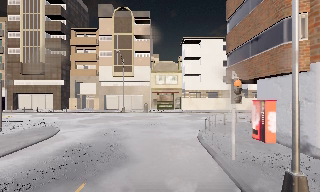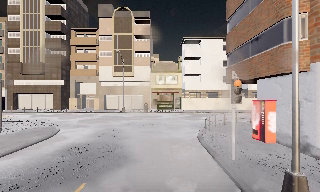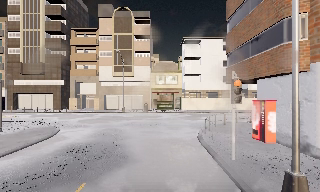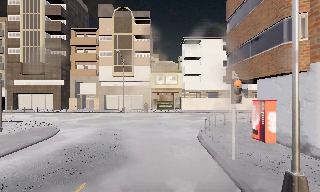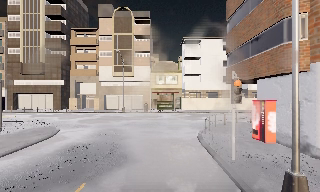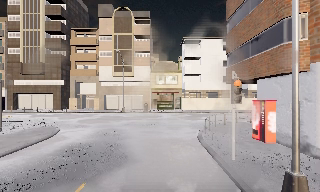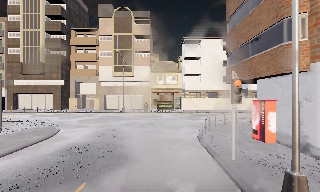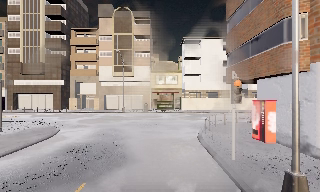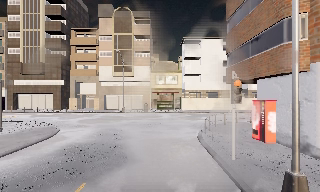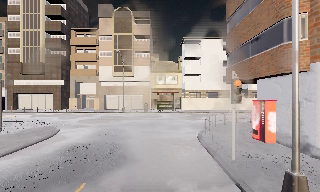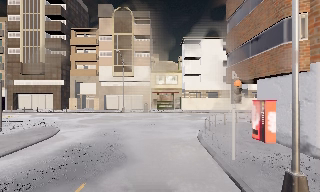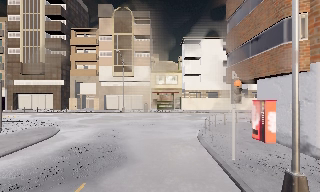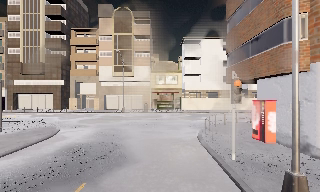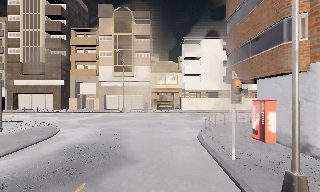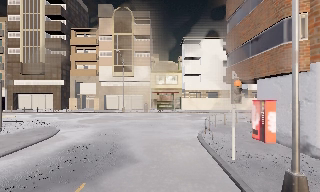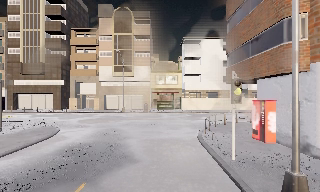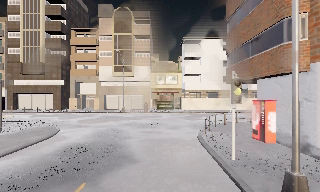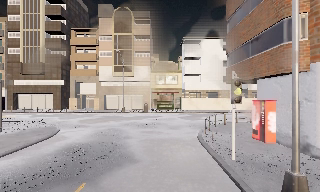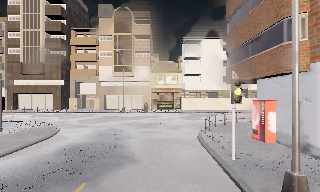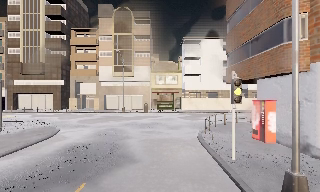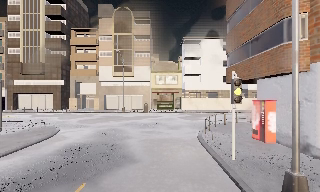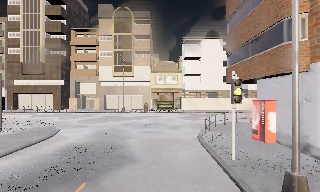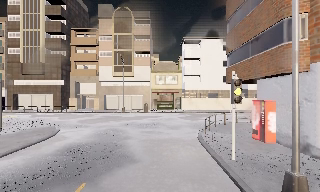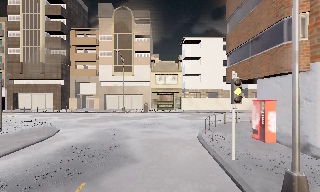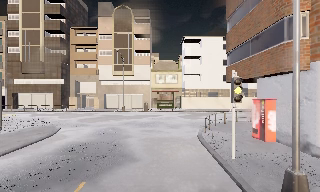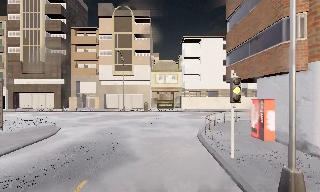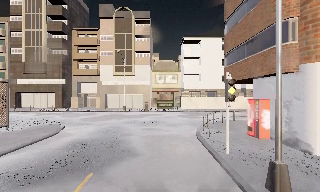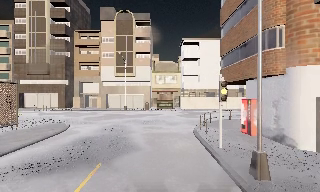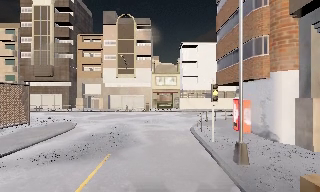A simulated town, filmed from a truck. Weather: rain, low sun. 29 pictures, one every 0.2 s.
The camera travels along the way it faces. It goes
backward.
0.0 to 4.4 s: The camera keeps its place and its aim.
4.4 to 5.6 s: The camera travels backward, about 2 m, so what stands in front gets smaller. It gains speed.
The film runs backward here.
